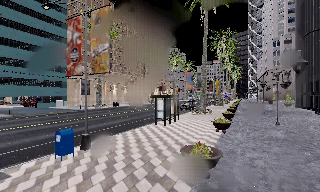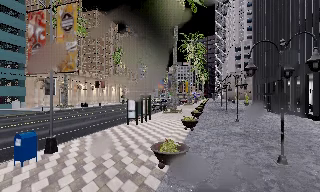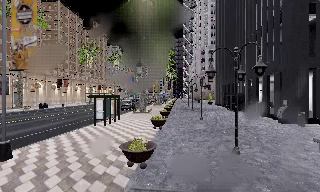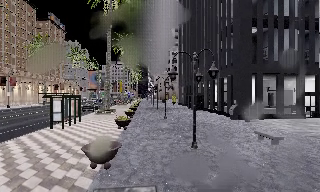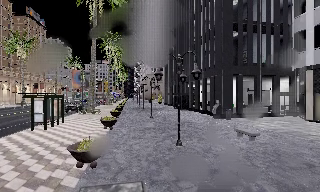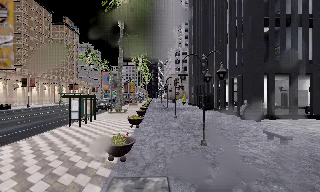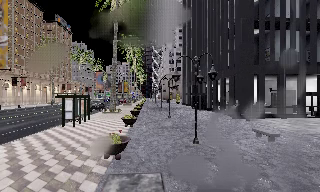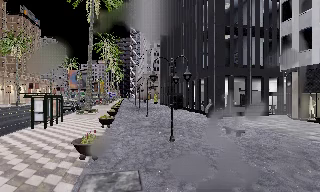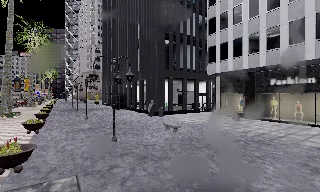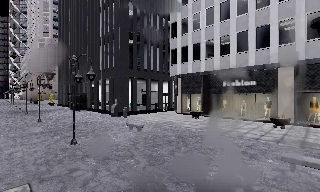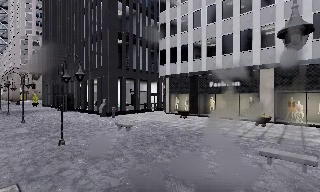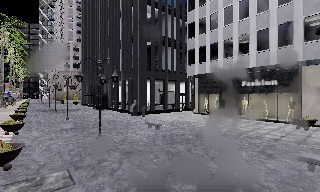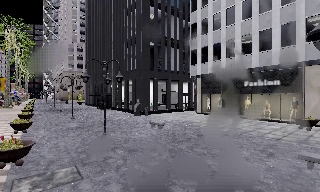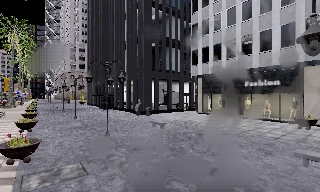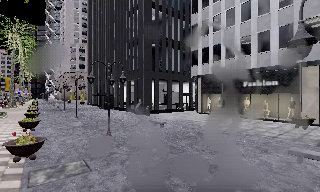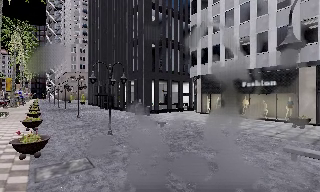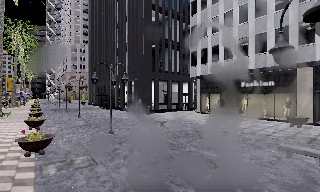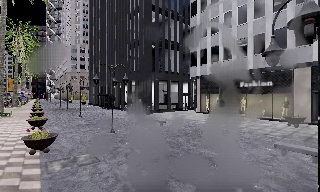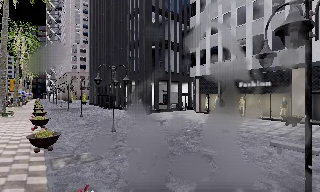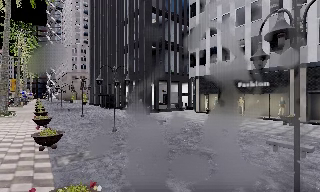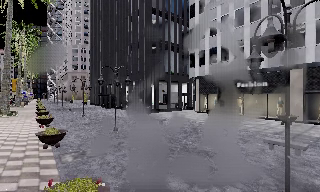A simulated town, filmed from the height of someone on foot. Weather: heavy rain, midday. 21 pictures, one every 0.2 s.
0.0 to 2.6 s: The scene slides to the left, as the camera pans about 65 degrees to its right. It travels backward, about 3.5 m.
2.6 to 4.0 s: The camera travels backward, about 2 m, so what stands in front gets smaller.
The film runs backward here.
